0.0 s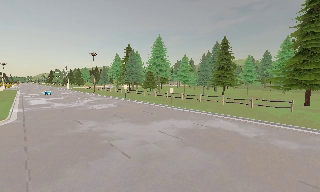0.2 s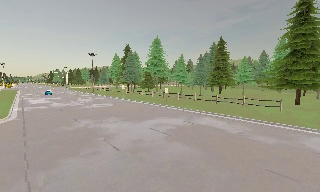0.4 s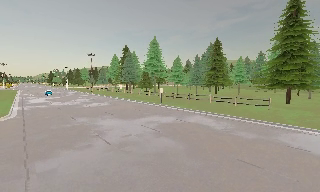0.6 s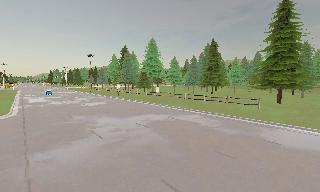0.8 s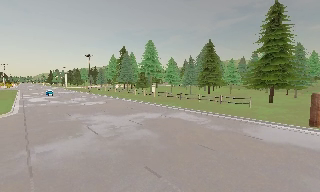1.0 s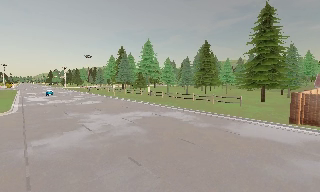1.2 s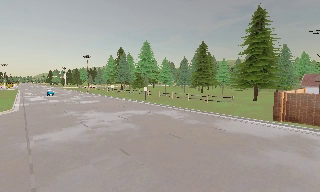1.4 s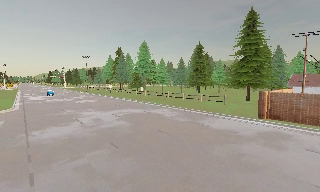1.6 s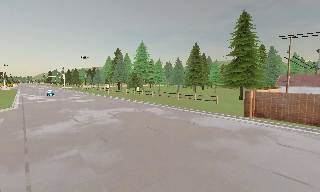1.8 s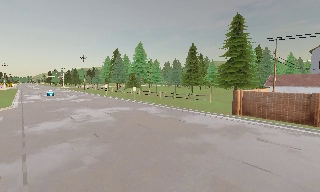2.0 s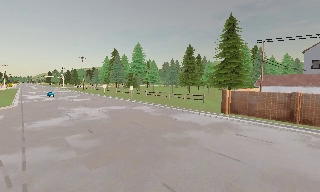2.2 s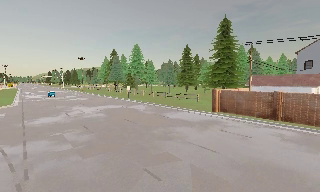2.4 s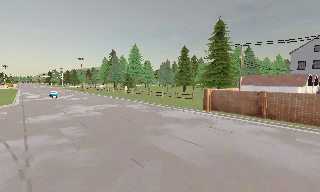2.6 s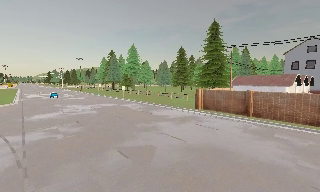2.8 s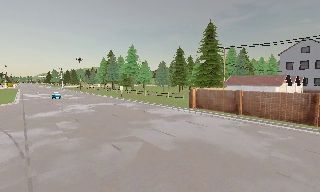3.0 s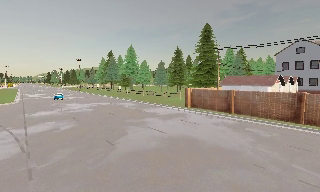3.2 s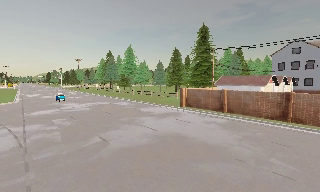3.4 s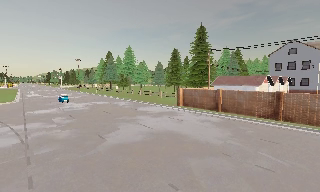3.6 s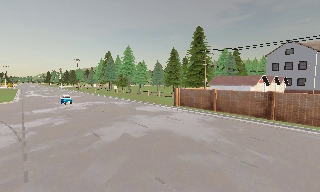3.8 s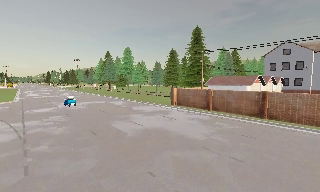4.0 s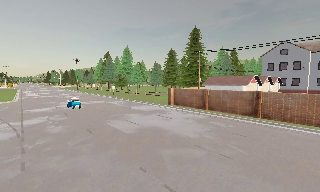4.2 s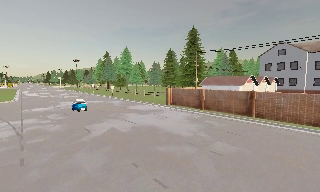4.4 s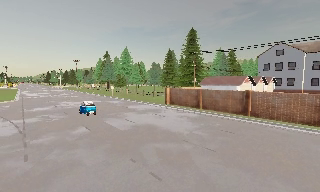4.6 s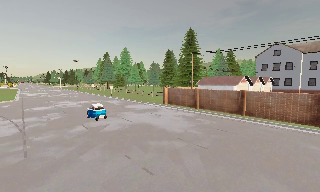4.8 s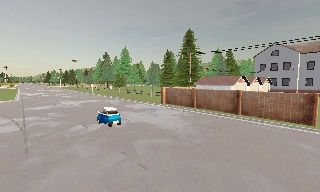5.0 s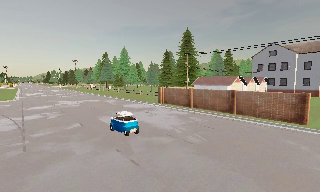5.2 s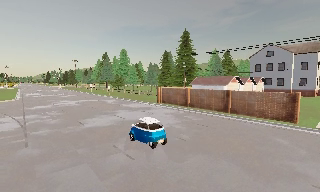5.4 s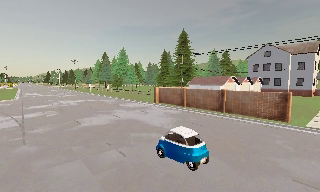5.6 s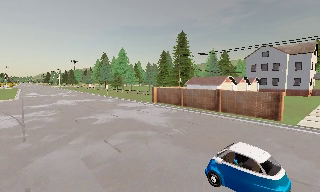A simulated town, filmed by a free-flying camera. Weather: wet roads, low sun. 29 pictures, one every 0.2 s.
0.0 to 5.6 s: The camera travels backward and to its right, about 25 m, so what stands in front gets smaller. It loses speed.
The film runs backward here.
